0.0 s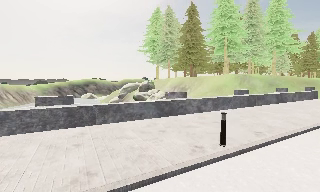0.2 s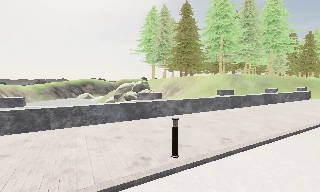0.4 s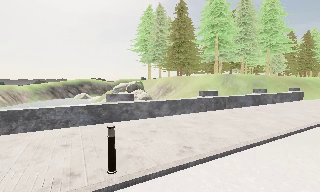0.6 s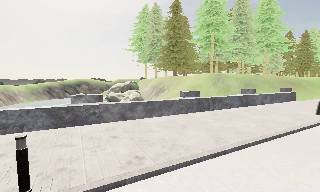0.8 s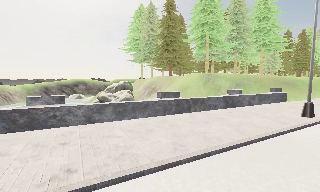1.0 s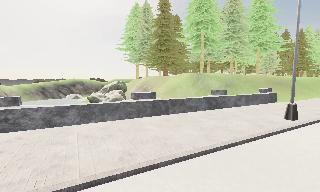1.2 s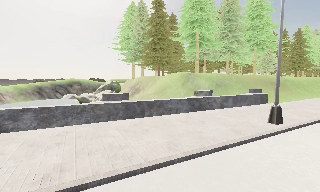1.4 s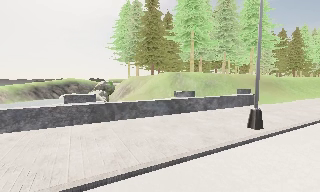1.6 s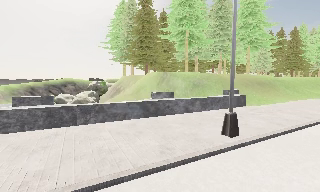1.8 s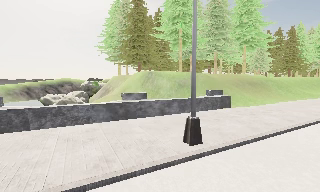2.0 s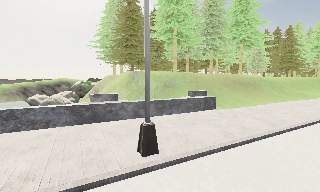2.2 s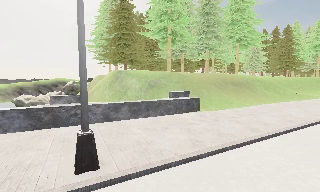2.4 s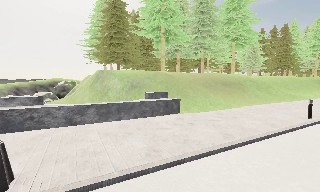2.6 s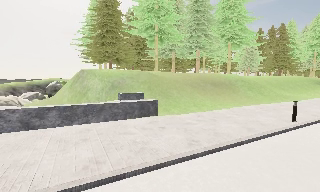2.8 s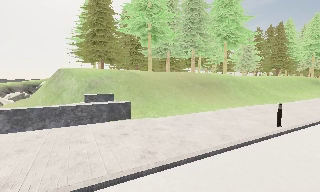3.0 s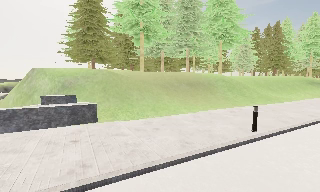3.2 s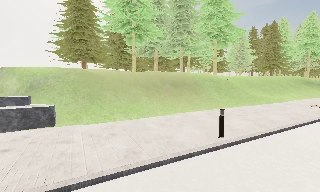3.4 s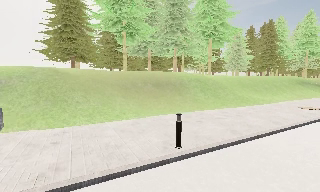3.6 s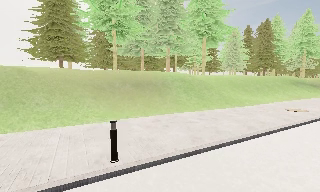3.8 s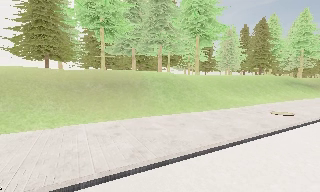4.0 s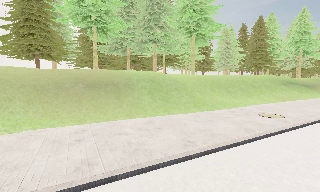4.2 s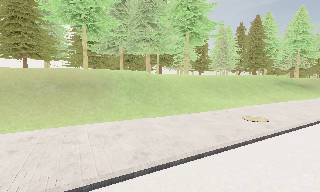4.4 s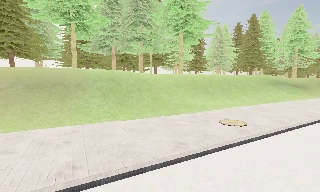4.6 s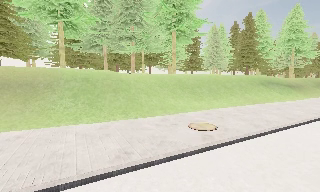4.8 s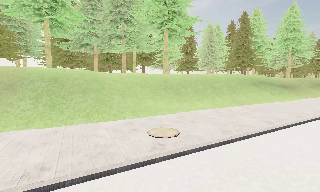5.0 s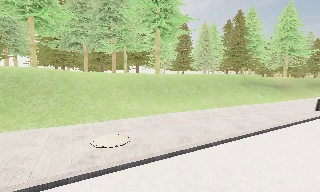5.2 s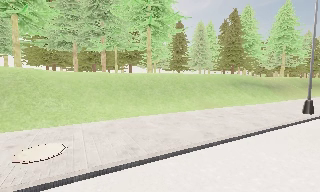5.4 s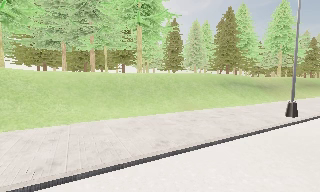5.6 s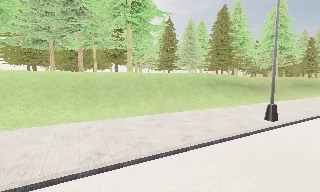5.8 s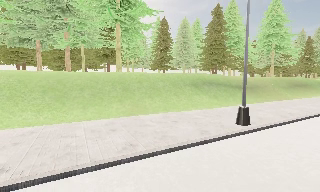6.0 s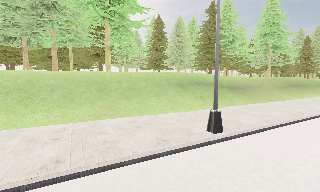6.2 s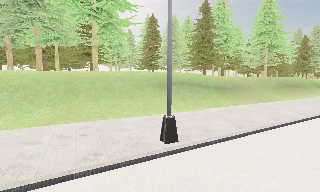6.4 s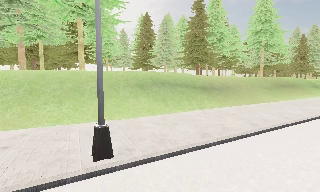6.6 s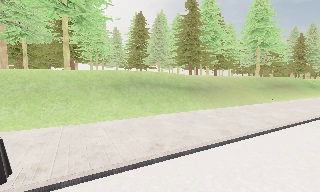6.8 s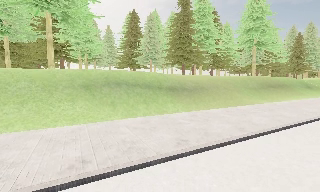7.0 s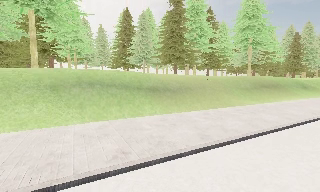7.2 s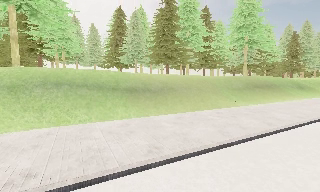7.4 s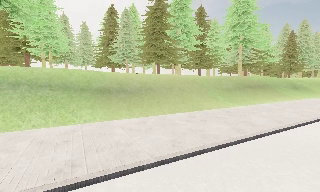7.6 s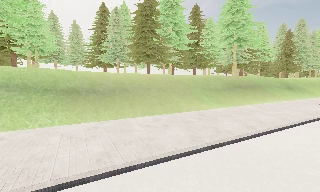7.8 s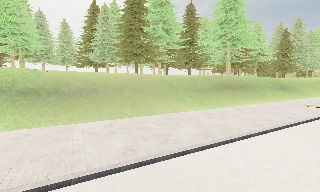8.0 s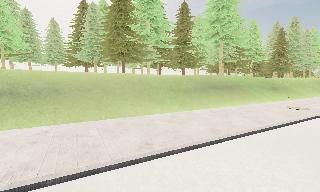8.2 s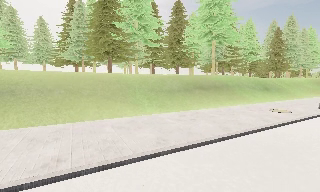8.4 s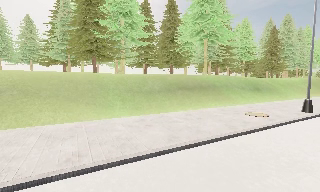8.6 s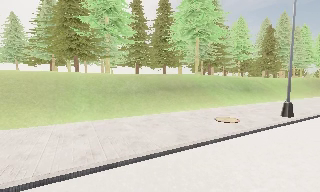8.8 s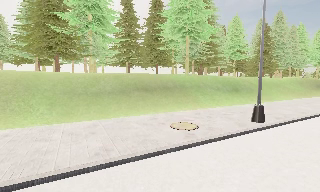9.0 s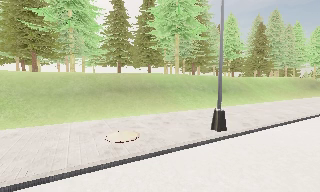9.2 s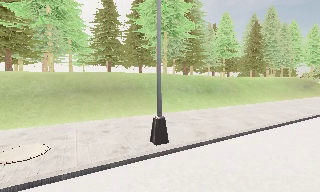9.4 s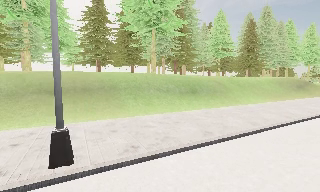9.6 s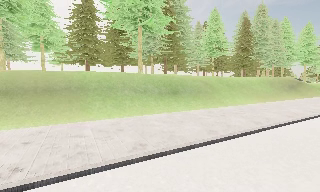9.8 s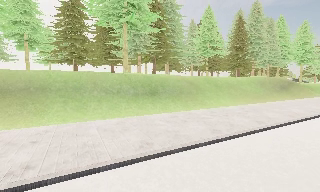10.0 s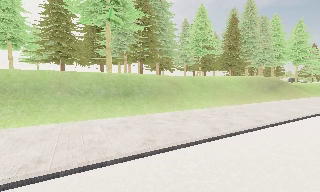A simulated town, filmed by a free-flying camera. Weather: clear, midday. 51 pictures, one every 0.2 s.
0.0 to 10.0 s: The camera travels to its right and forward, about 85 m, so close, fixed things drift to the left.
The film runs backward here.
